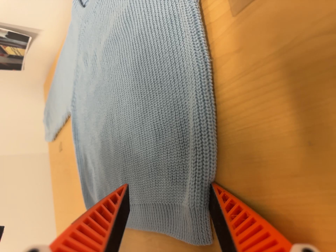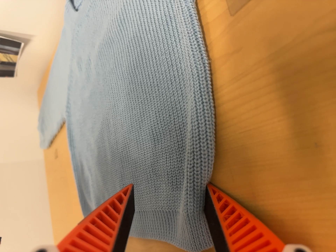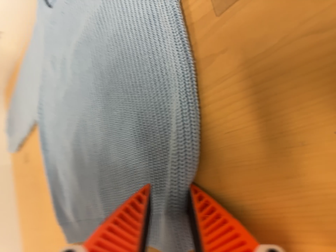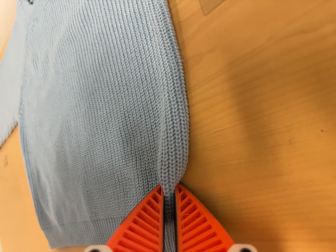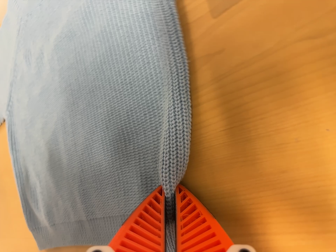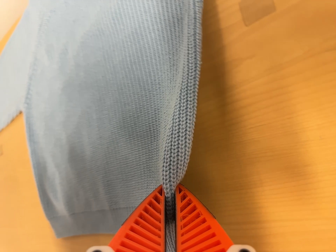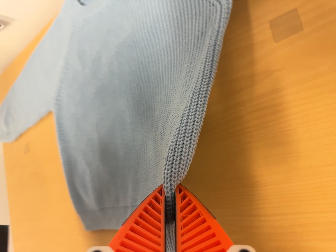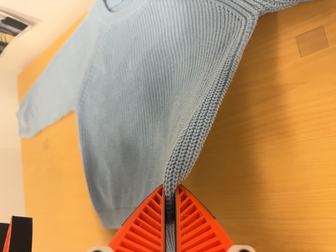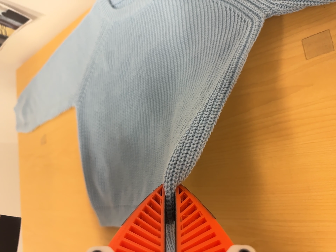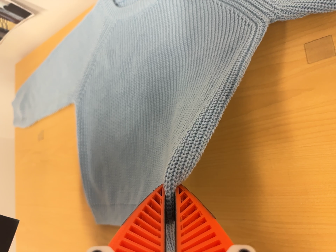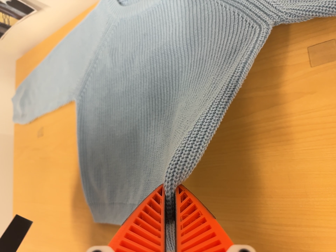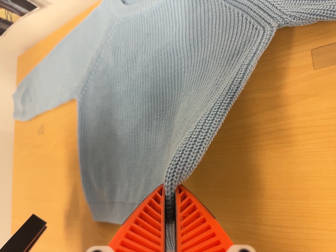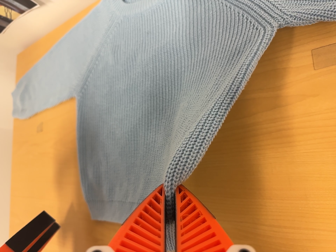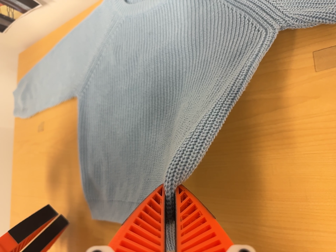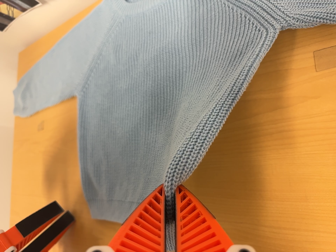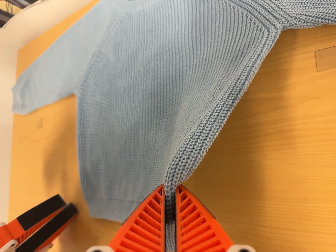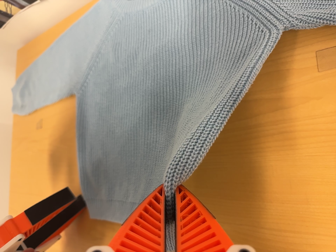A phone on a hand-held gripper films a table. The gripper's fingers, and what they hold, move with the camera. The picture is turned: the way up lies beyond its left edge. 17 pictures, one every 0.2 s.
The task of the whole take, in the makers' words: fold up.
0.0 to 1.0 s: The camera pans to its right by about 15 degrees. It travels to its left, about 8 cm.
1.0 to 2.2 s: The camera travels to its left and backward, about 8 cm, so close, fixed things drift to the right. It rolls about its line of sight by about 10 degrees, and the scene rotates clockwise.
2.2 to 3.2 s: The camera keeps its place and its aim.
The film runs forward here.
